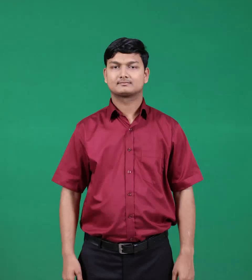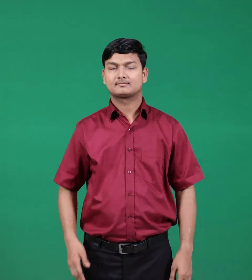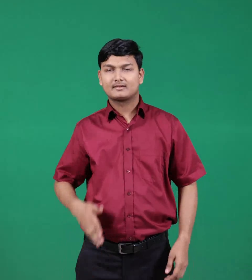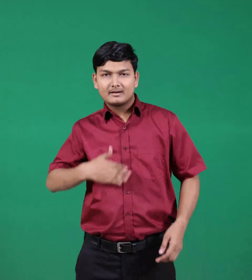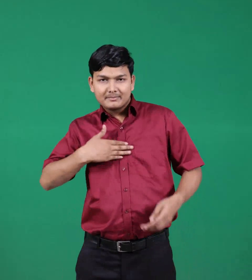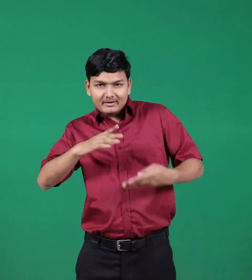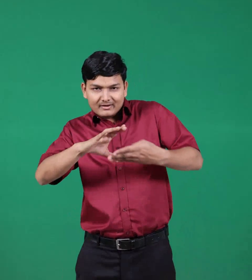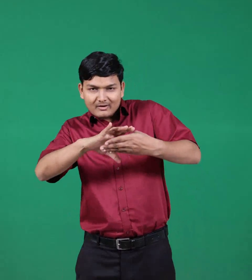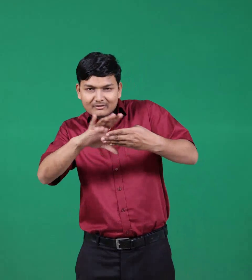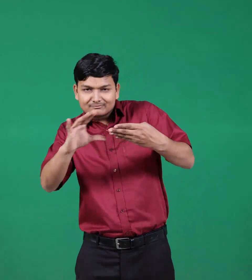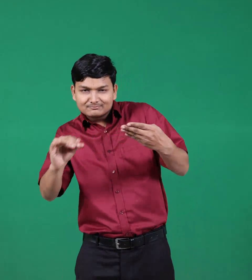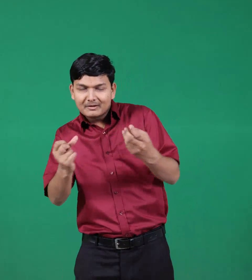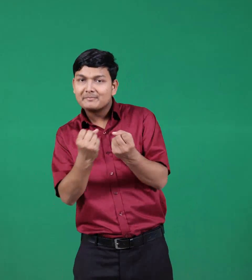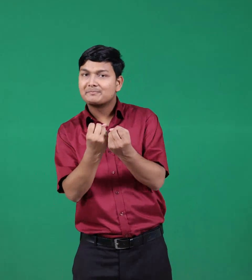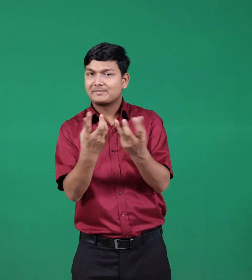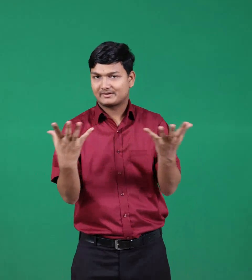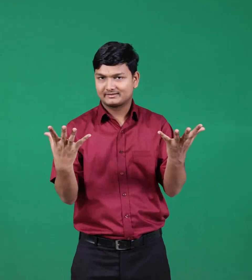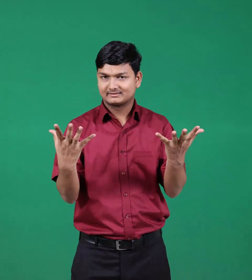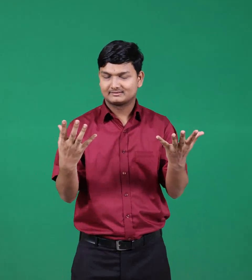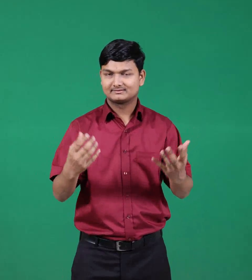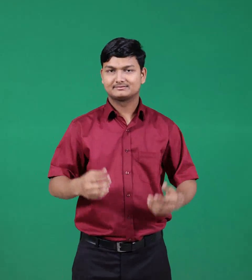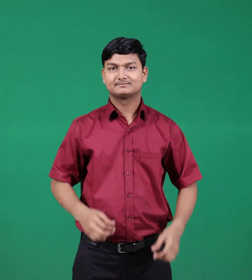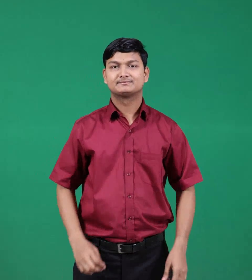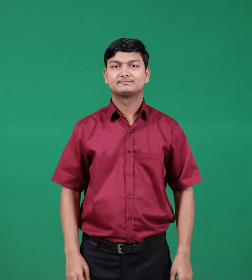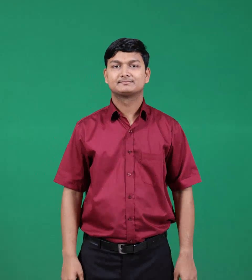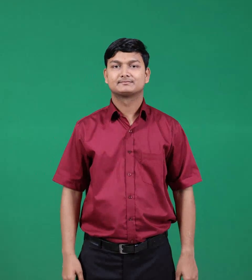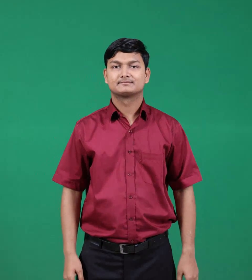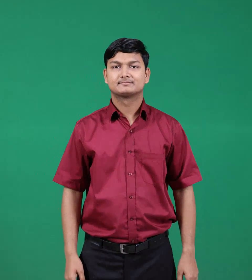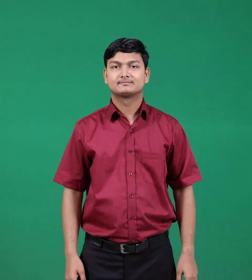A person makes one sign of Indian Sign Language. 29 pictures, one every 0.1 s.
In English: leaves
